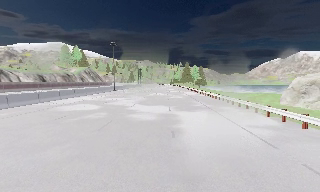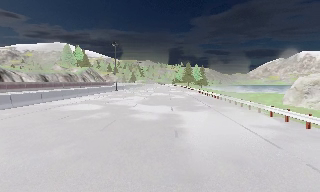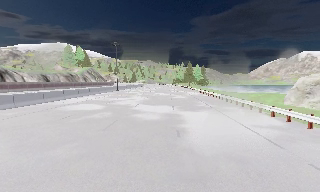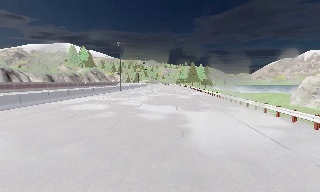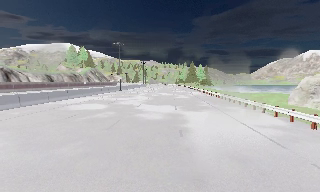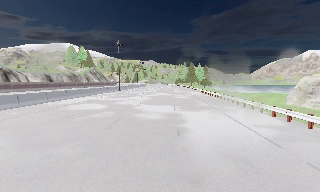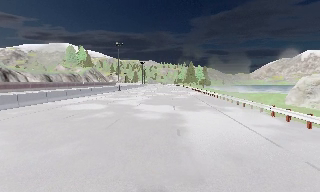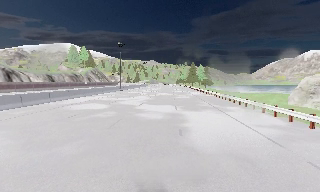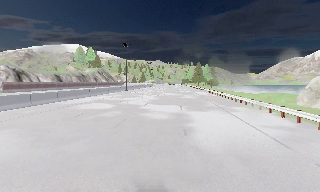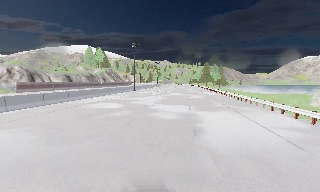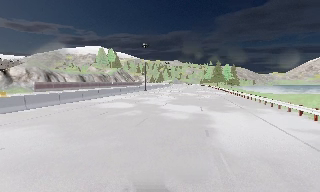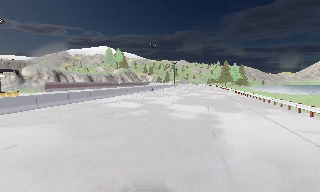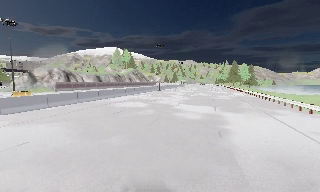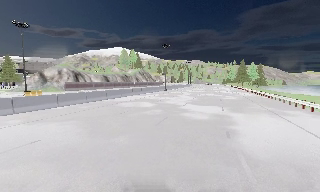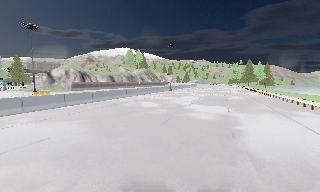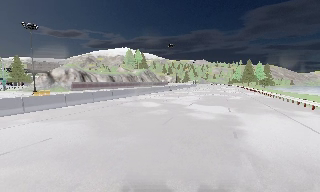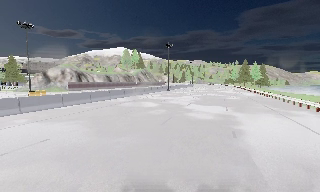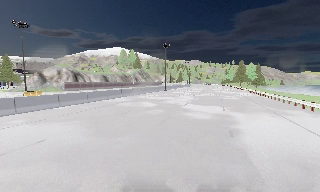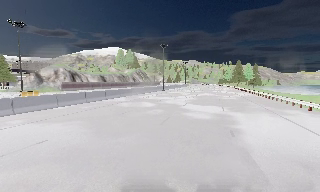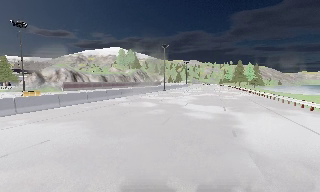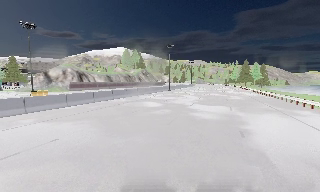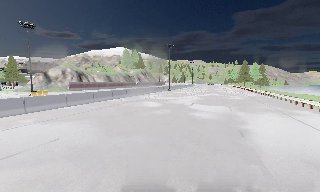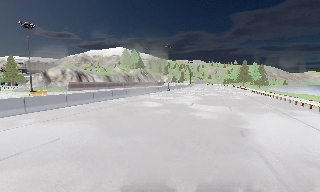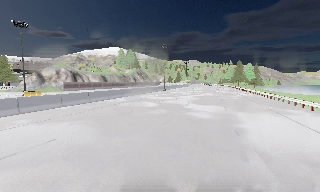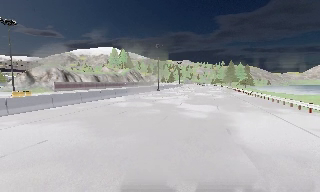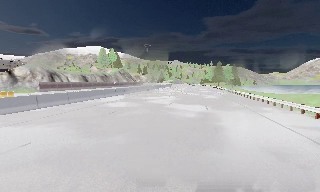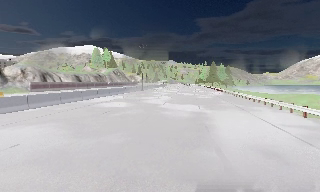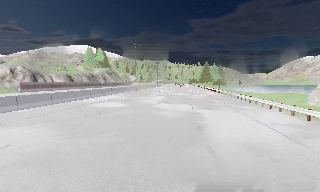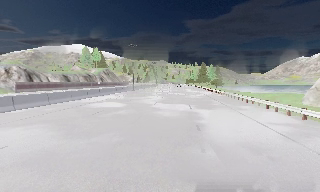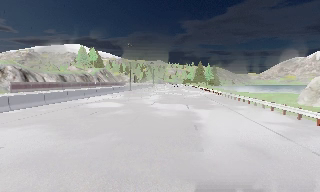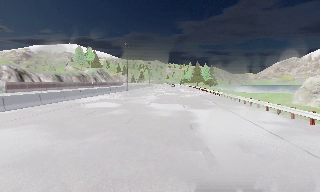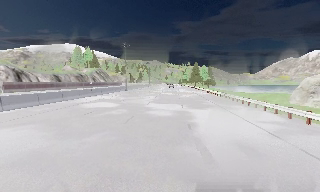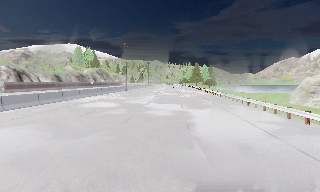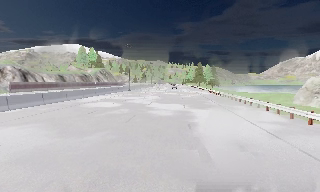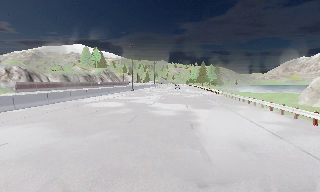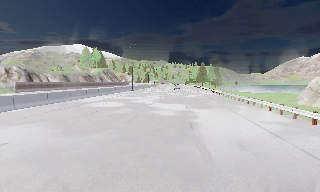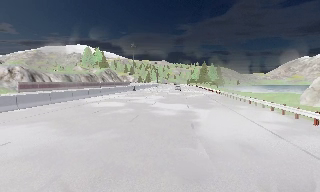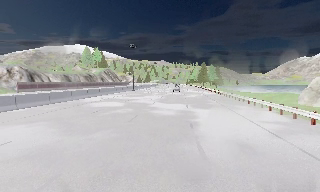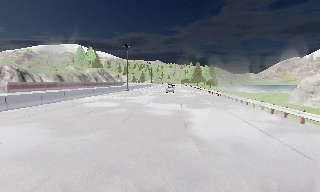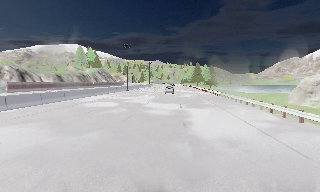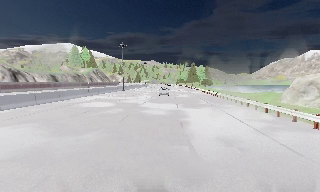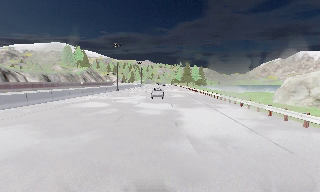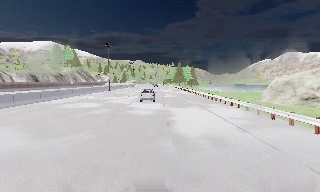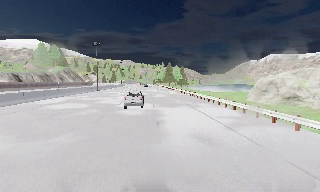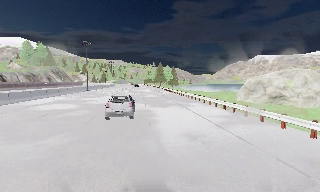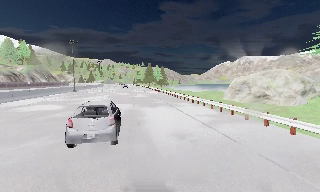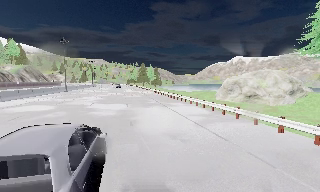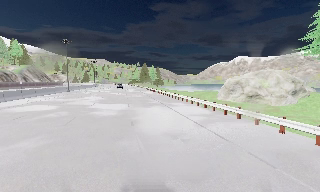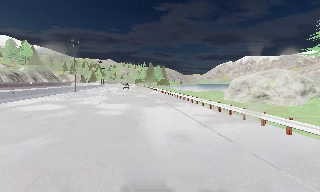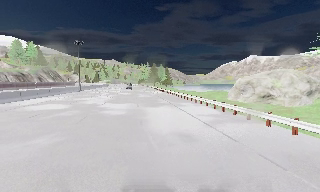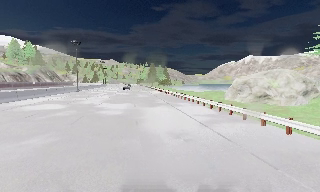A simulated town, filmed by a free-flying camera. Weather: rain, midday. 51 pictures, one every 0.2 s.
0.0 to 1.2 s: The camera shifts only a little, or ends up much as it began.
1.2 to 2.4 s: The camera pans to its left, which is counterclockwise from overhead, by about 15 degrees.
2.4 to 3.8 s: The camera travels to its left, about 0.5 m, so close, fixed things drift to the right.
3.8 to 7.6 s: The scene slides to the left, as the camera pans about 15 degrees to its right. It travels backward, about 1 m, so what stands in front gets smaller.
7.6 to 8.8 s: The camera pans to its right, which is clockwise from overhead, by about 15 degrees.
8.8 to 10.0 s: The camera shifts only a little, or ends up much as it began.
The film runs backward here.
